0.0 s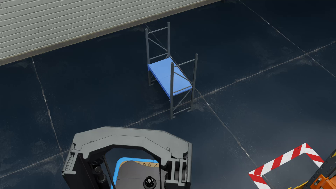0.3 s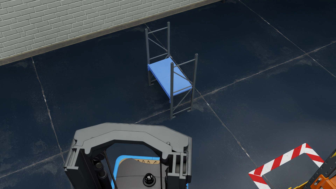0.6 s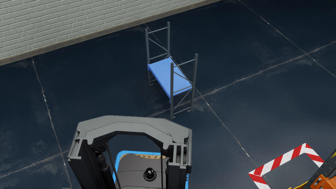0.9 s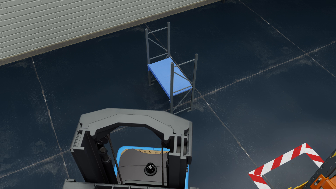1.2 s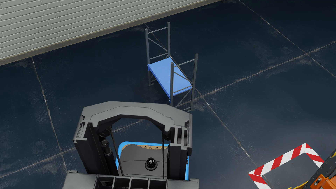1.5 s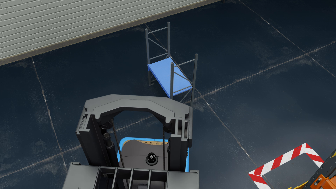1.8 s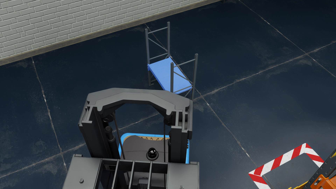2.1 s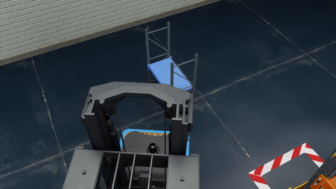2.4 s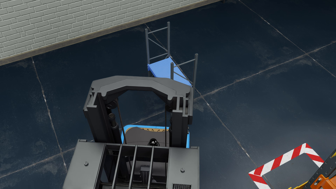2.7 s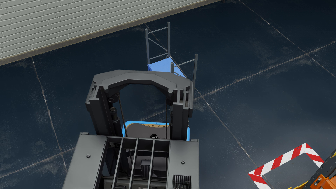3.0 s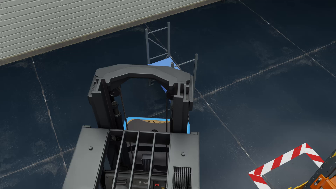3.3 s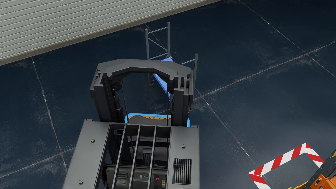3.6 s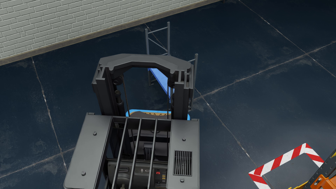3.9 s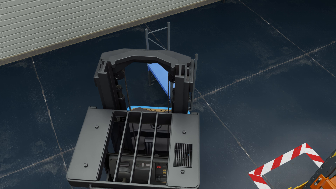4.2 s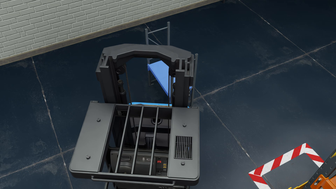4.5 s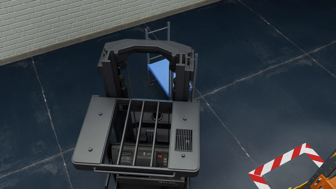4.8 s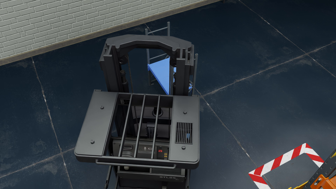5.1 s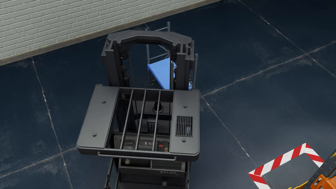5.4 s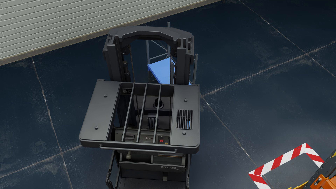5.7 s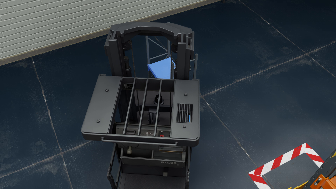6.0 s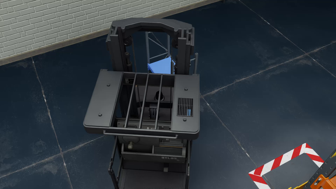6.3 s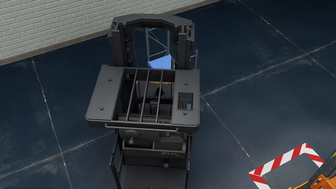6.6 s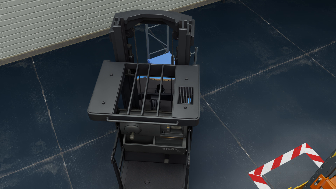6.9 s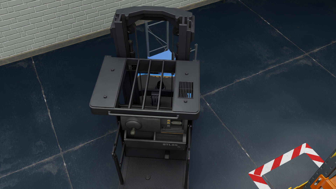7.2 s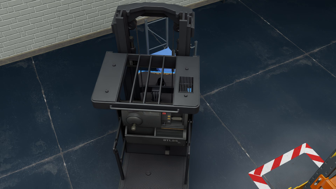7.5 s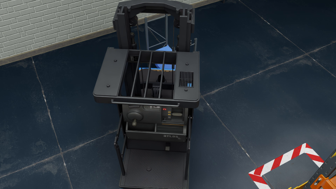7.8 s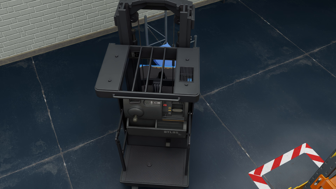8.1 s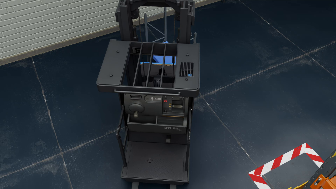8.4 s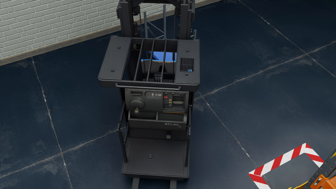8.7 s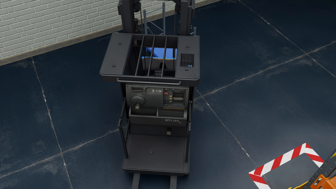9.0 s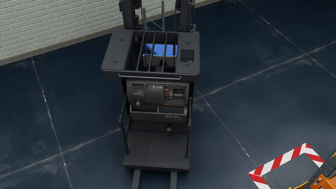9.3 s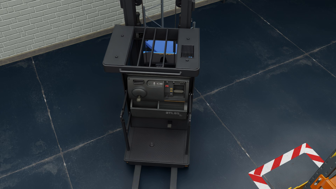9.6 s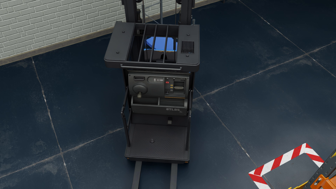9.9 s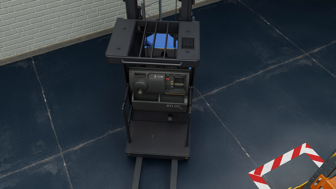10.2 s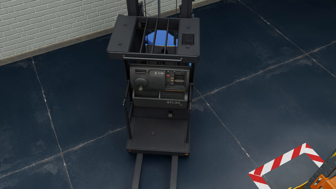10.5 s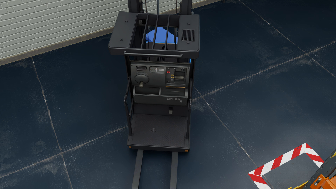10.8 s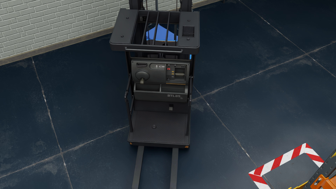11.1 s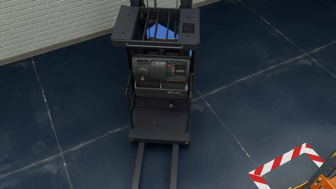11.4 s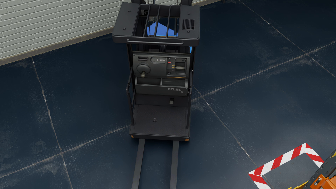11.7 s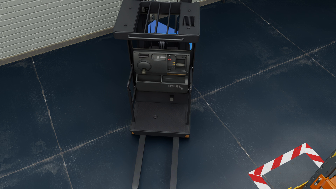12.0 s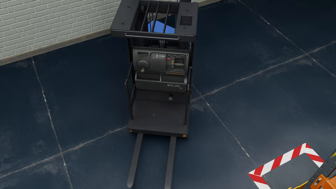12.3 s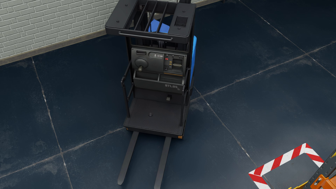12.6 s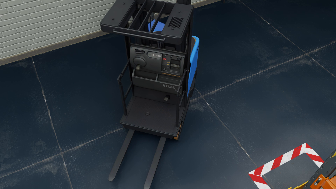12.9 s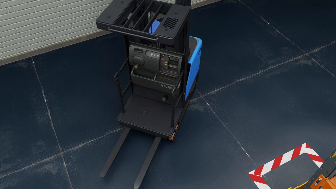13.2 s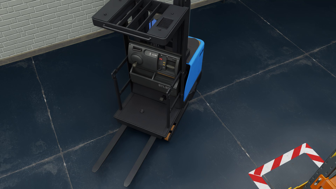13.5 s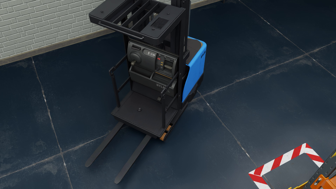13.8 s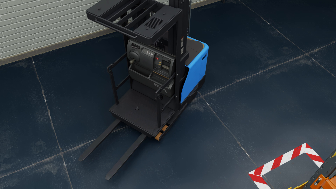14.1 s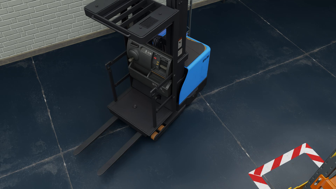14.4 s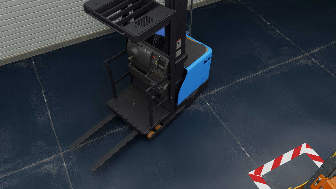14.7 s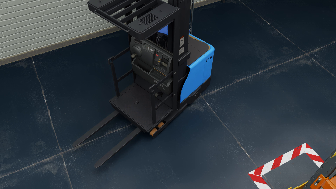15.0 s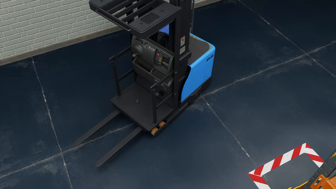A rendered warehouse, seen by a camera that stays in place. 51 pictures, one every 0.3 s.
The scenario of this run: A forklift runs into an object in its way.
